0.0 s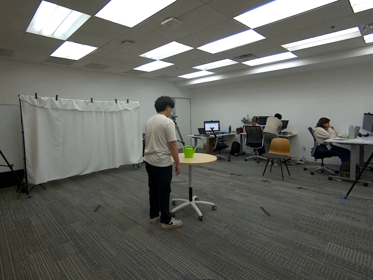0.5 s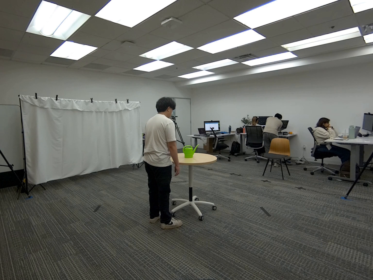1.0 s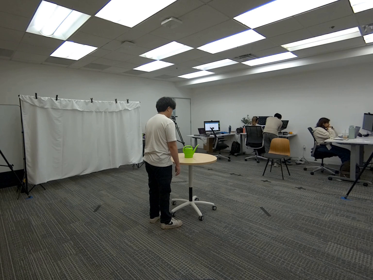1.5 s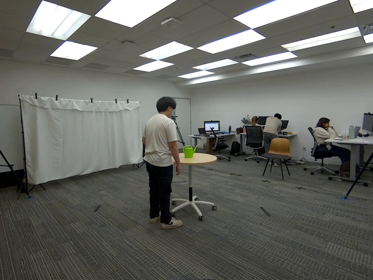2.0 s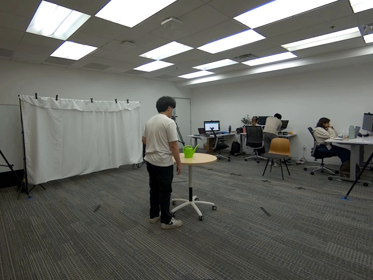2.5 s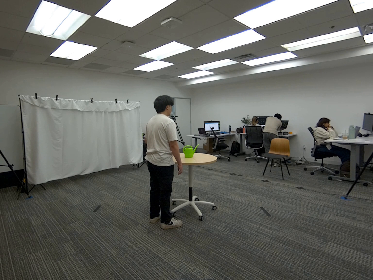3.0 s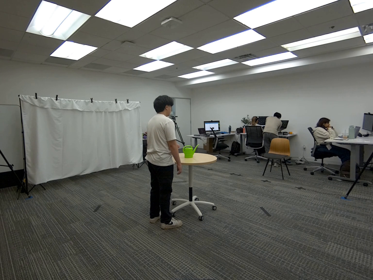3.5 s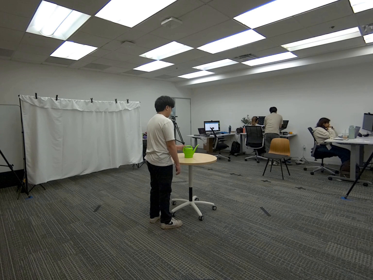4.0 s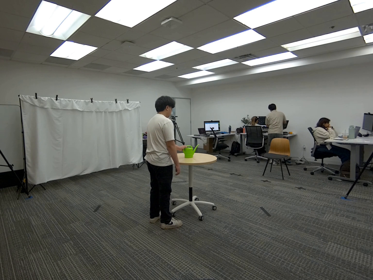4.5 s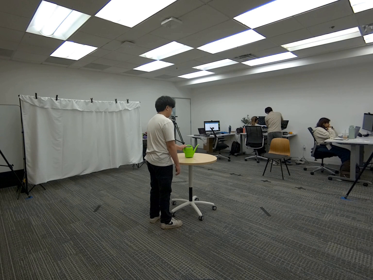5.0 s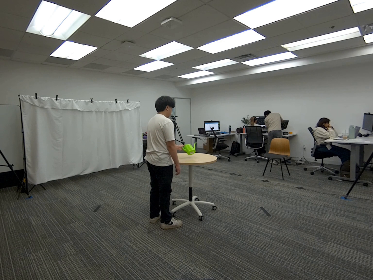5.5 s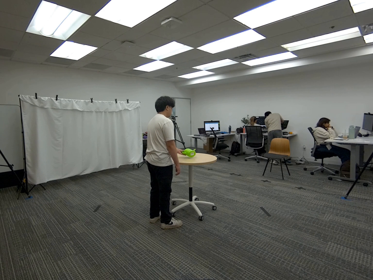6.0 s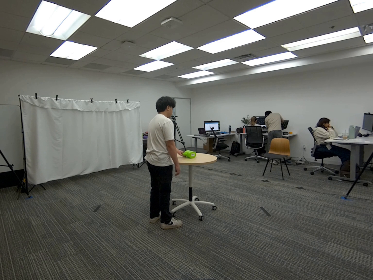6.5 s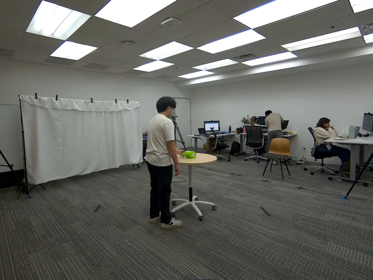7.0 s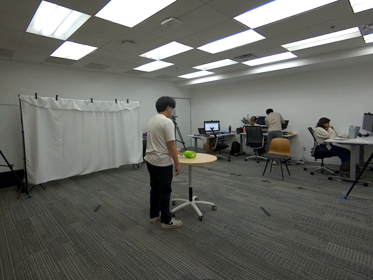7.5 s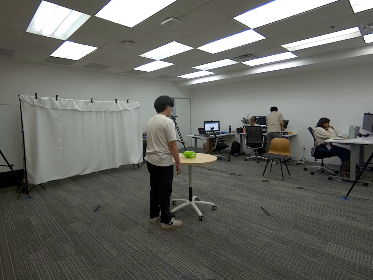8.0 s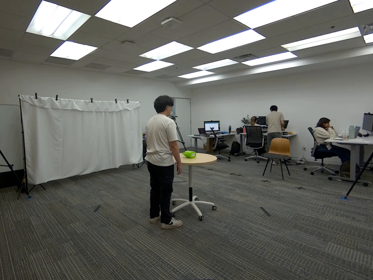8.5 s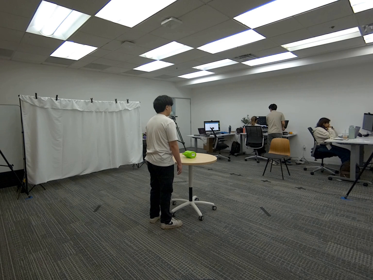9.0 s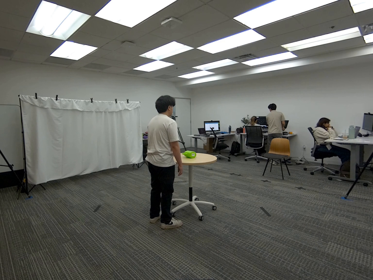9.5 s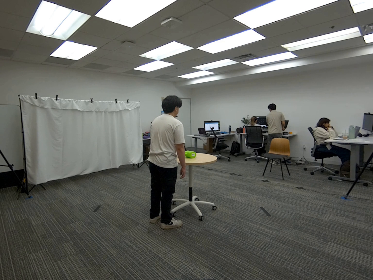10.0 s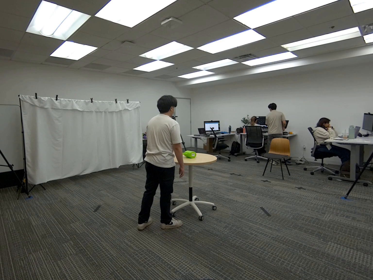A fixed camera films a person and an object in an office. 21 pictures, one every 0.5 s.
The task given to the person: Walk over to the watering can on the round table and flip the watering can onto its side using left hand.
